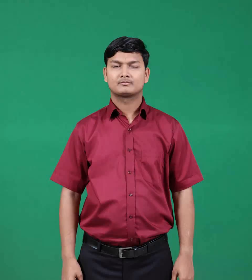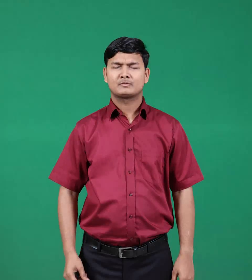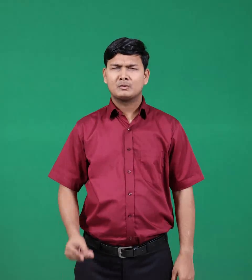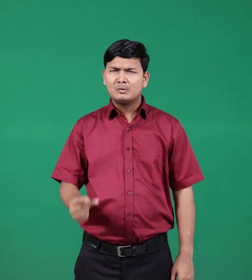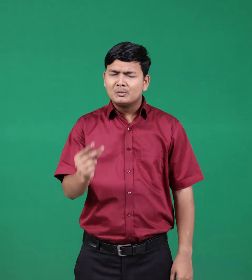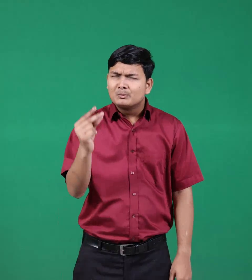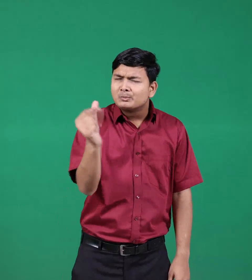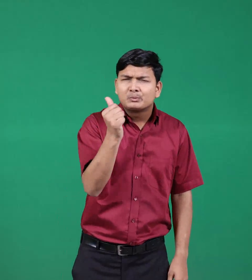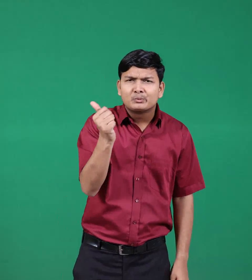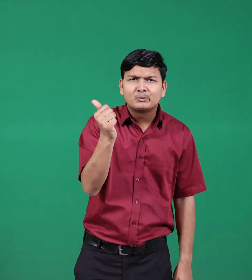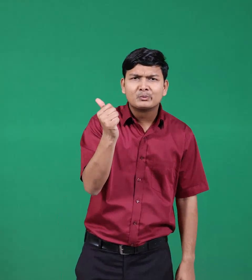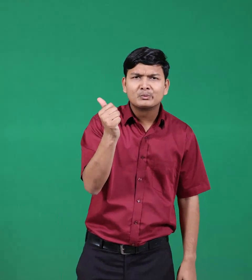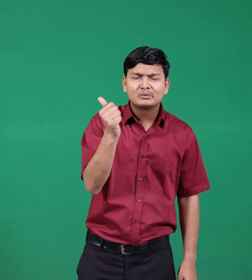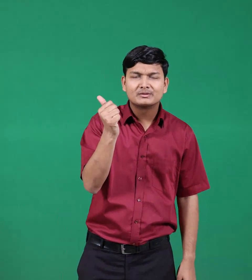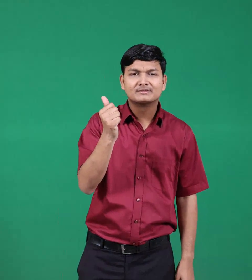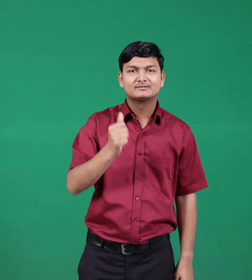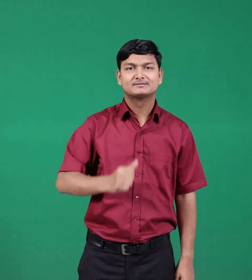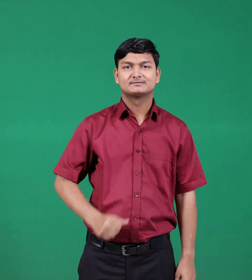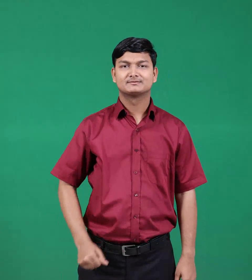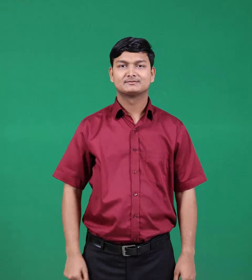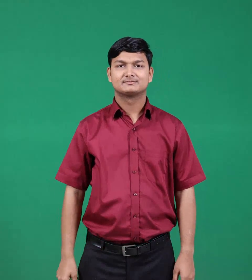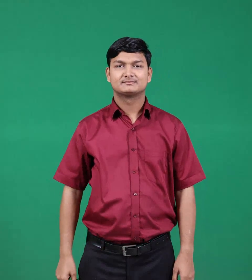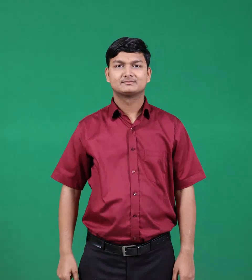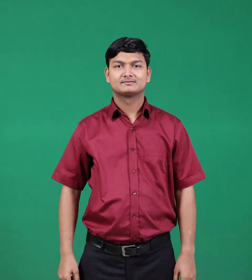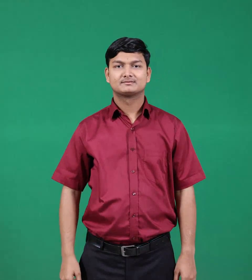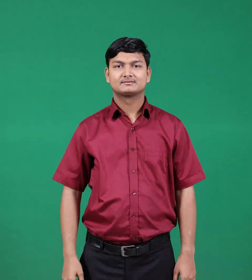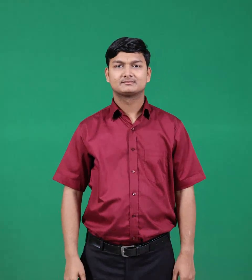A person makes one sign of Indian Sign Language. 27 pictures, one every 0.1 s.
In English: quick
